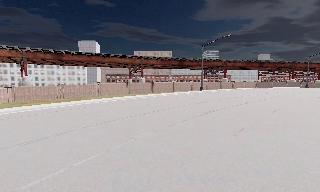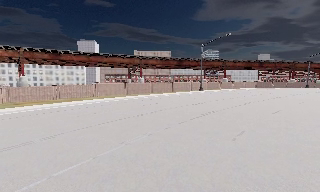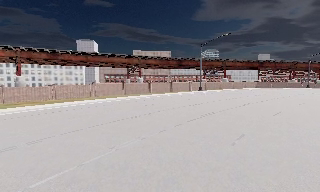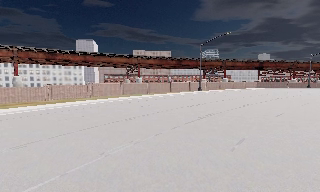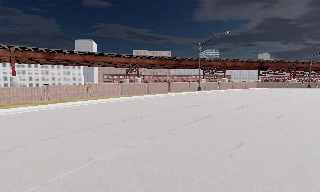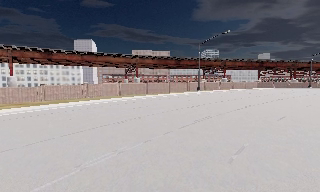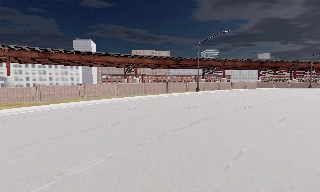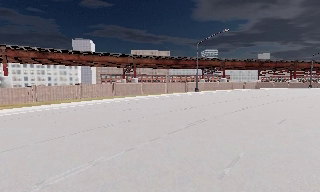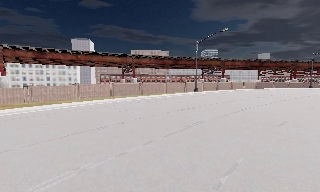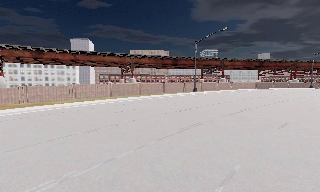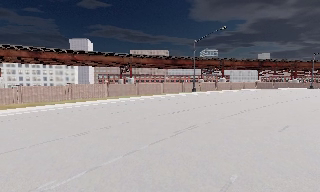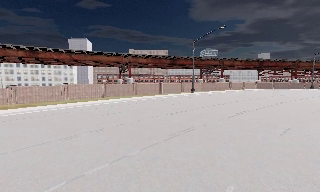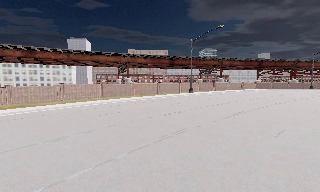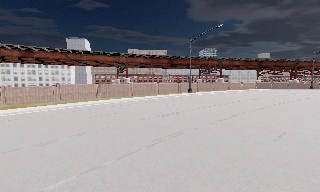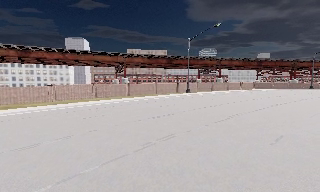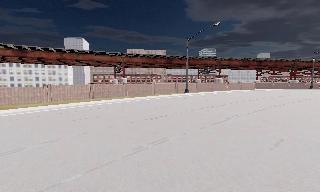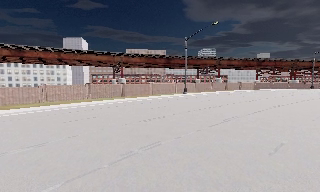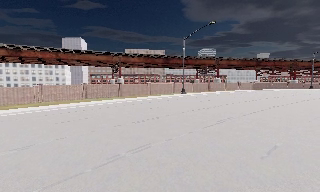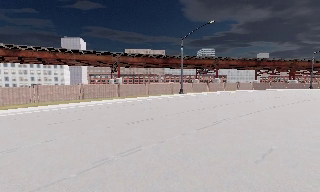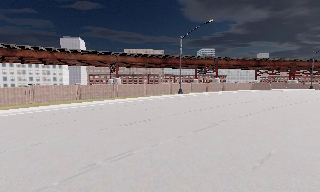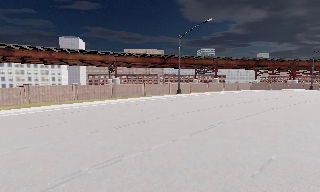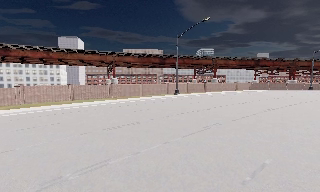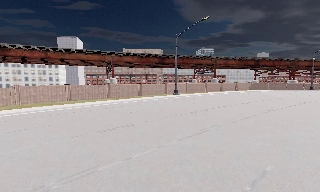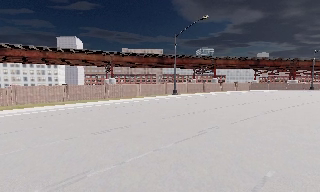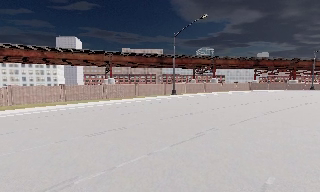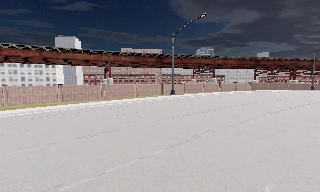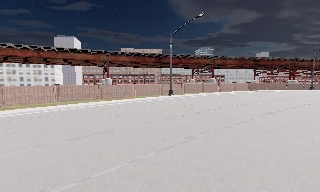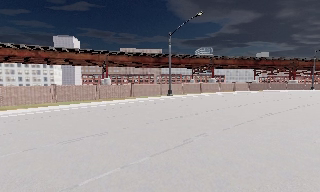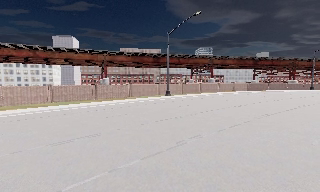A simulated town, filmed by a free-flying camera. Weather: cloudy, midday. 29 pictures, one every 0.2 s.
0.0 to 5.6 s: The camera travels forward and to its right, about 13 m, so what stands in front looms larger.
The film runs forward here.
